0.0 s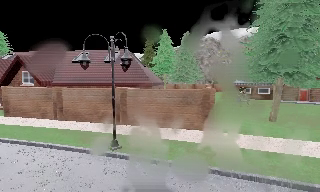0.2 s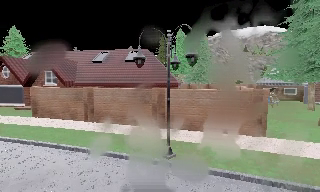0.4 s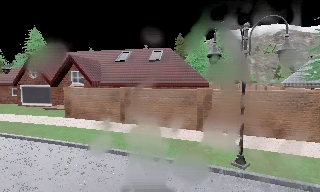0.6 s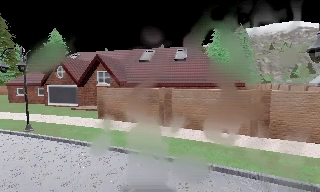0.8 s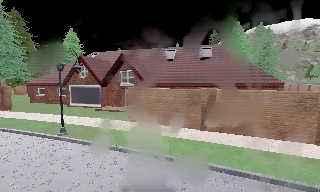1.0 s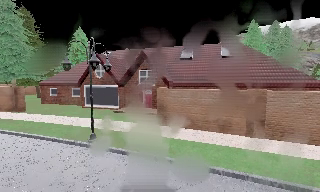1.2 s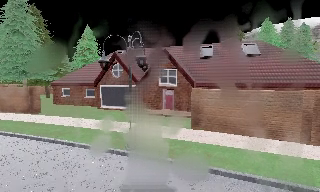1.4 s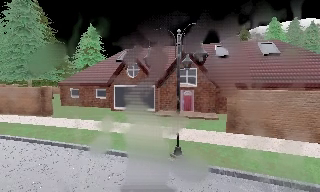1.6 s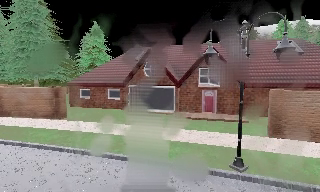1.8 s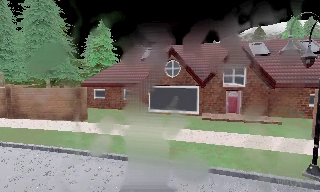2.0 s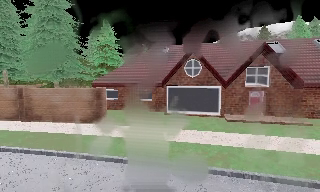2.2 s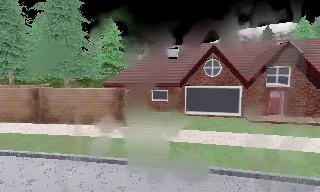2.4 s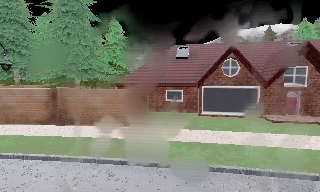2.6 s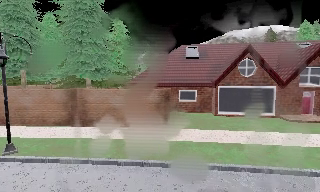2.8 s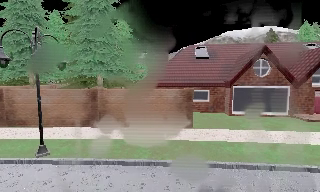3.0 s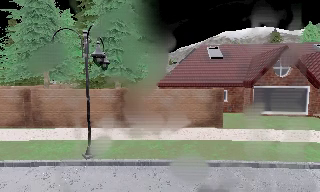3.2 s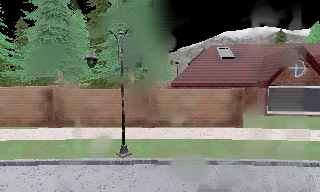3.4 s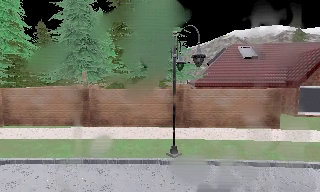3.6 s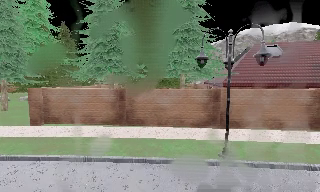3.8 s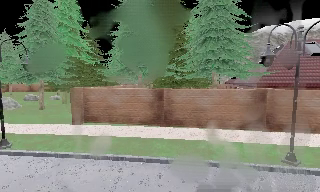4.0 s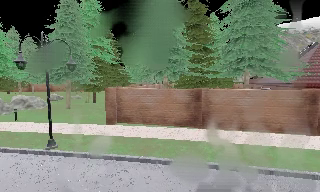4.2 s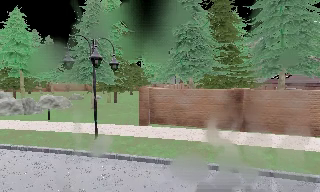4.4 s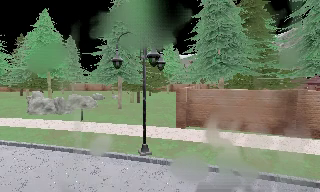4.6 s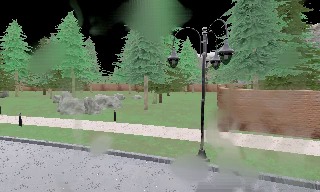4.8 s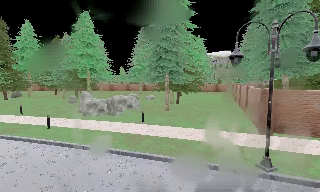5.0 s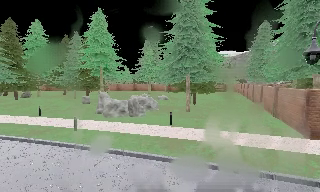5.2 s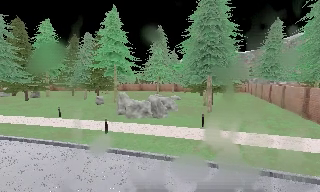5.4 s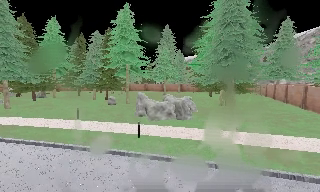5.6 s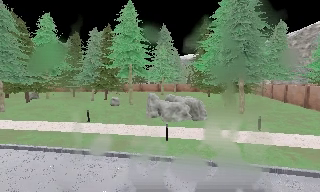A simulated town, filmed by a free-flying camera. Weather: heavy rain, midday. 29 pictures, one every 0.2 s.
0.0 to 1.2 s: The scene slides to the right, as the camera pans about 10 degrees to its left. It travels to its left and forward, about 13 m, so close, fixed things drift to the right.
1.2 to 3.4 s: The camera travels to its left, about 20 m, so close, fixed things drift to the right.
3.4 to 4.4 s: The camera pans to its left, which is counterclockwise from overhead, by about 20 degrees. It travels to its left, about 8 m, so close, fixed things drift to the right.
4.4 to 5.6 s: The camera travels to its left, about 12 m, so close, fixed things drift to the right.
The film runs backward here.
